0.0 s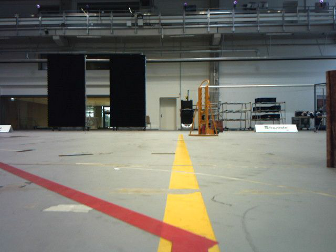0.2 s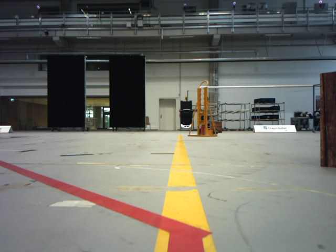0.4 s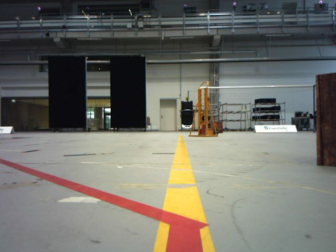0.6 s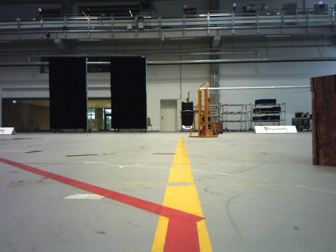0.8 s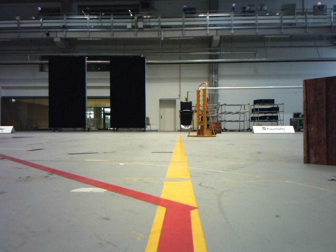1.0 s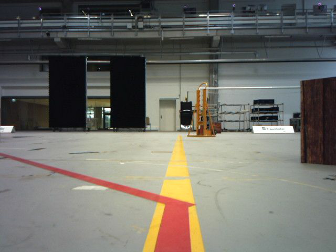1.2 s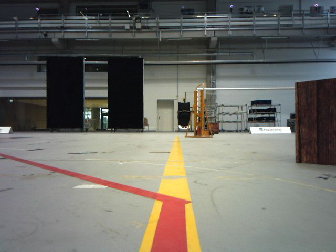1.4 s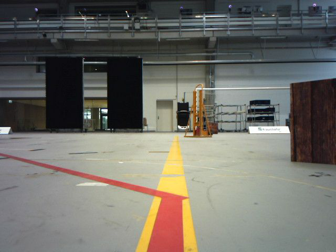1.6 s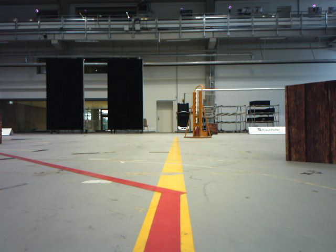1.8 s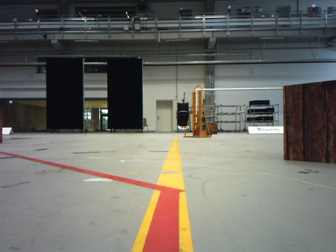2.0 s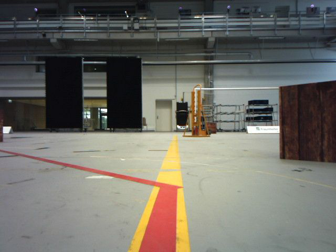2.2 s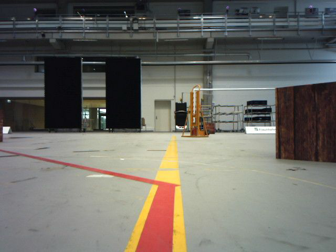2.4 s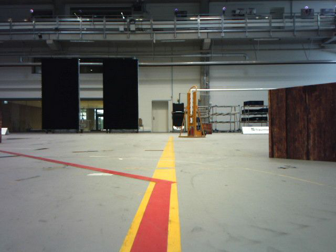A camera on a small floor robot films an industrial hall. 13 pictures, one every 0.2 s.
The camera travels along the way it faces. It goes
backward.
0.0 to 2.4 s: The camera travels backward, about 0.5 m, so what stands in front gets smaller.
The film runs backward here.
